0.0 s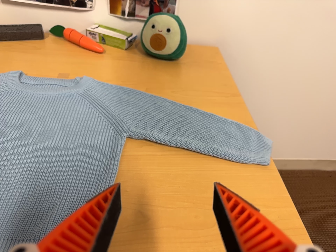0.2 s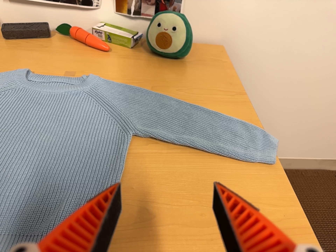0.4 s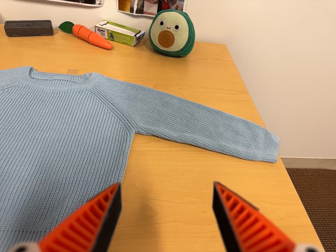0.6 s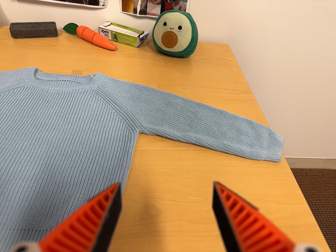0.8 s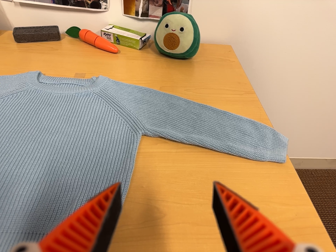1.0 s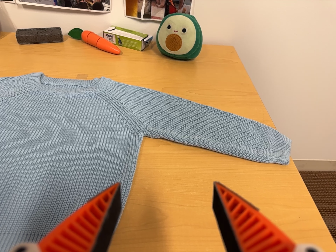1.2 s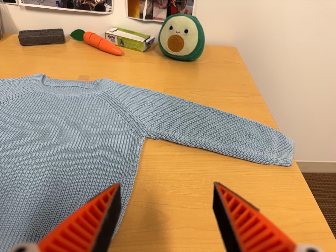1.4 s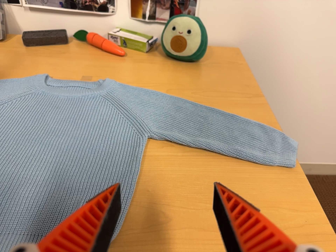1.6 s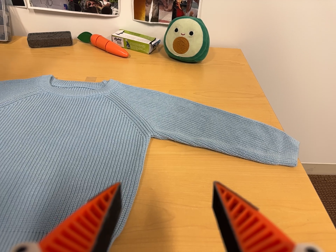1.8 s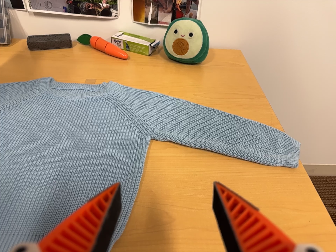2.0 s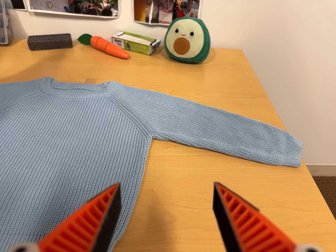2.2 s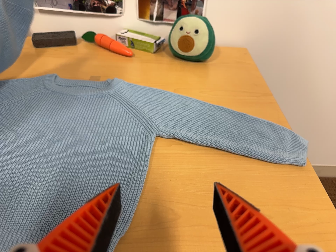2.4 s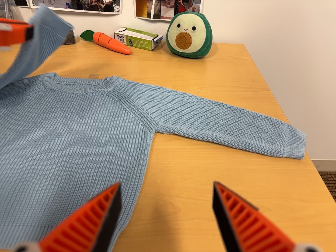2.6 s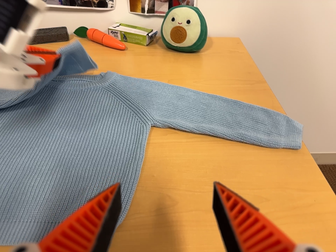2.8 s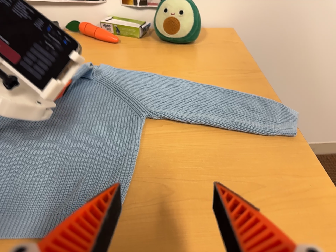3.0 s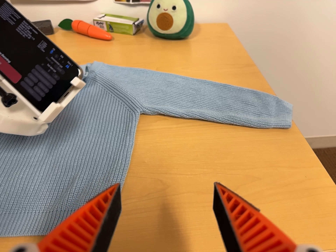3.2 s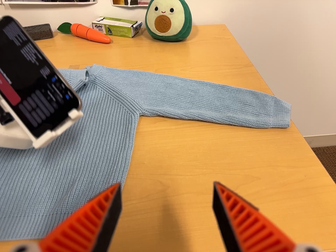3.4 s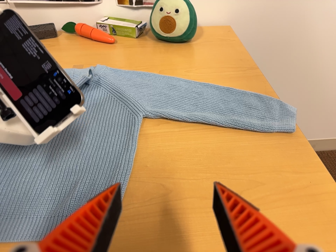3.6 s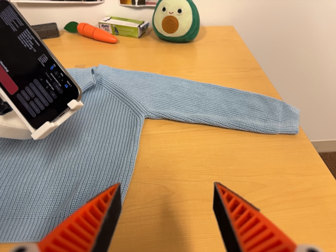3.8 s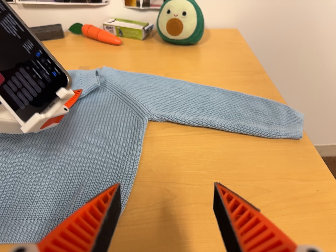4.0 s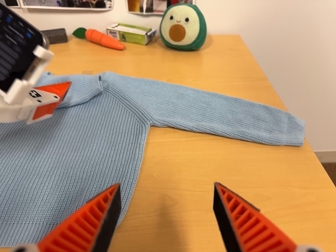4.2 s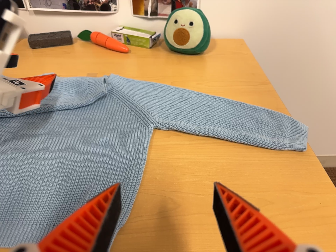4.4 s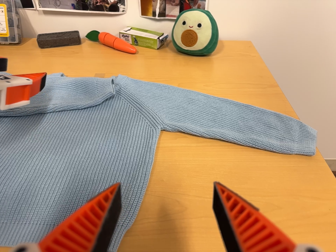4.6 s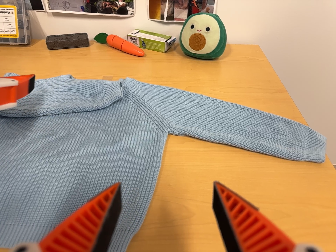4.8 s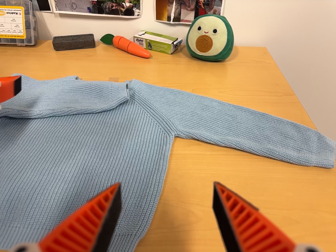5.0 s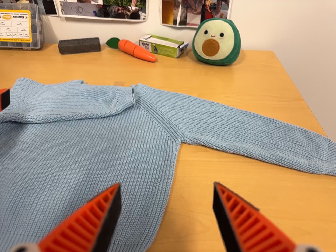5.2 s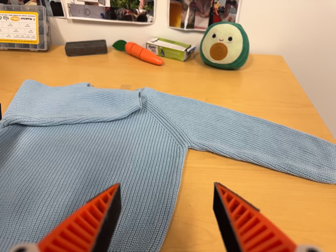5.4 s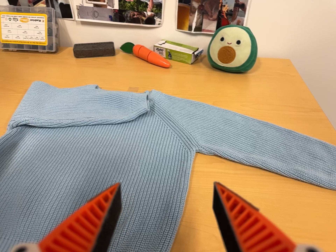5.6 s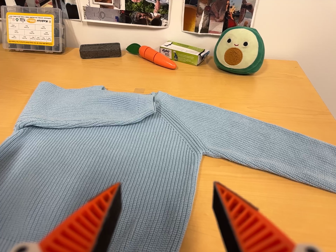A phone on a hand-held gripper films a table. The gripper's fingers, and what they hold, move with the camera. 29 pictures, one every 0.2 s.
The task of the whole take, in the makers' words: left arm across.
0.0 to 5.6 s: The camera pans to its left by about 15 degrees. It travels to its left, about 6 cm, so close, fixed things drift to the right.
The film runs forward here.
